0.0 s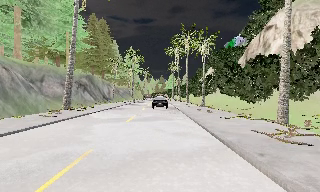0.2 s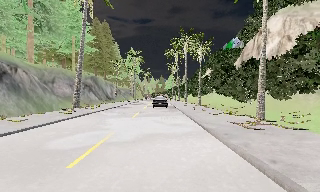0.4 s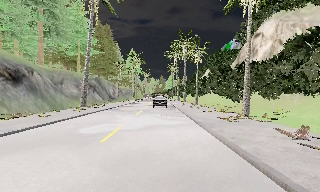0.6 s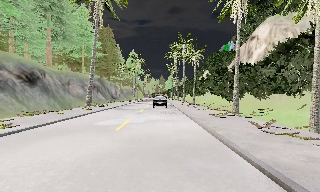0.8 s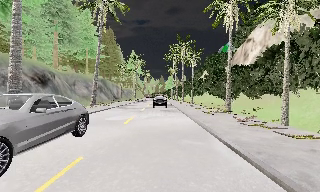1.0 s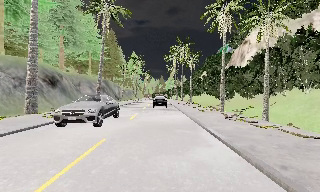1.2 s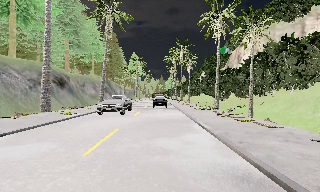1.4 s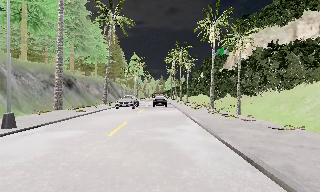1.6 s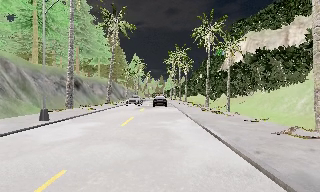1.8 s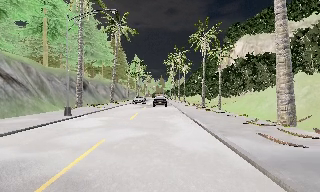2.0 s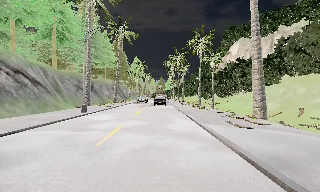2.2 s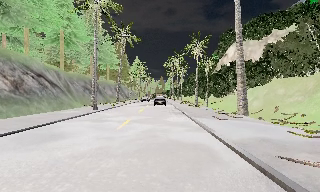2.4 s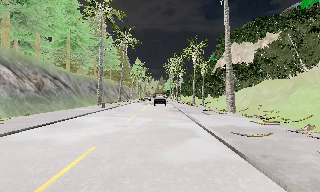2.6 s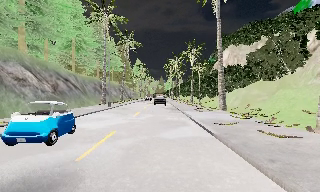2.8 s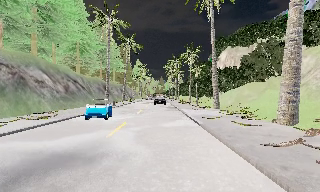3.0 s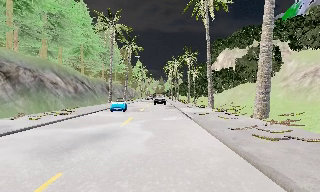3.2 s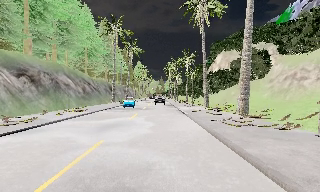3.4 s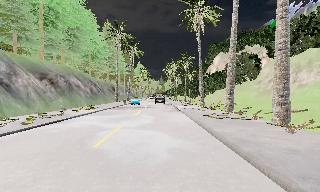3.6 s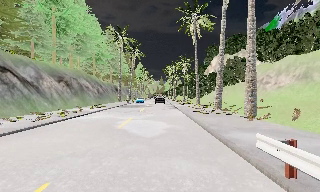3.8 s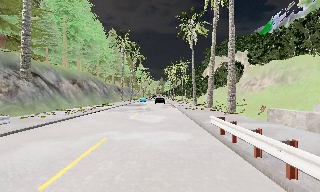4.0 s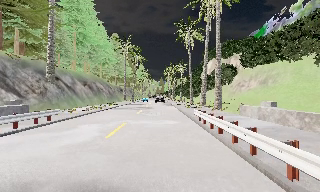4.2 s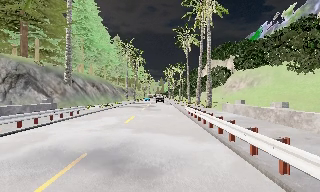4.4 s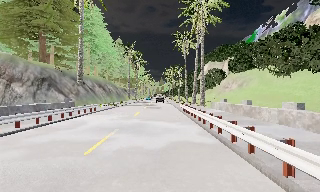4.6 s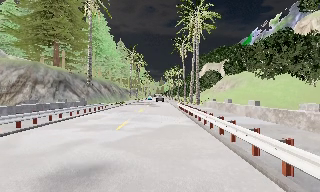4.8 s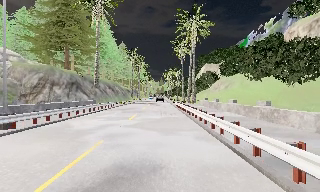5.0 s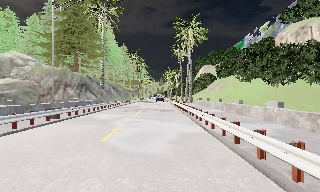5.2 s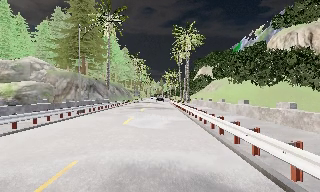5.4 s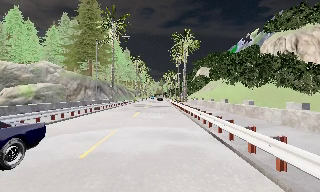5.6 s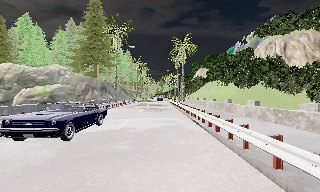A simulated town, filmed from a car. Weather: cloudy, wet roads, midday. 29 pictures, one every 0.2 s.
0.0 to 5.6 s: The camera travels backward, about 70 m, so what stands in front gets smaller. It gains speed.
The film runs backward here.
